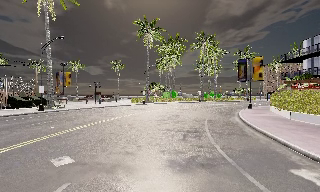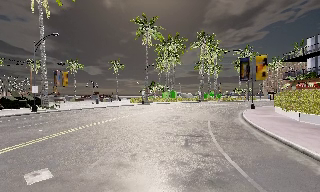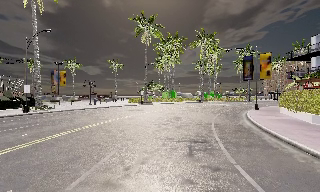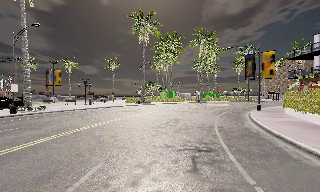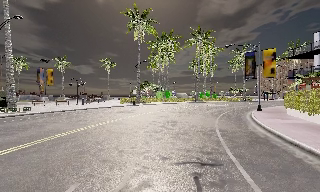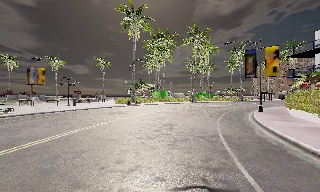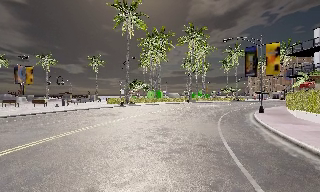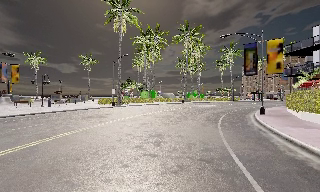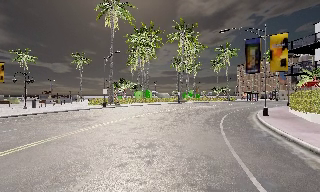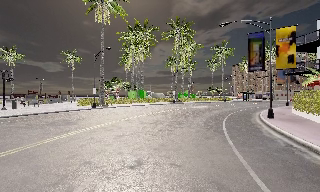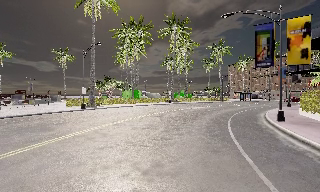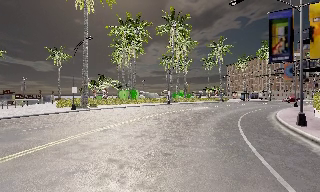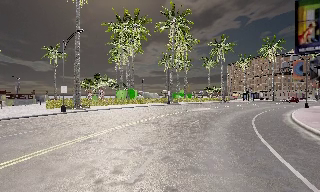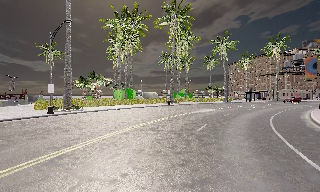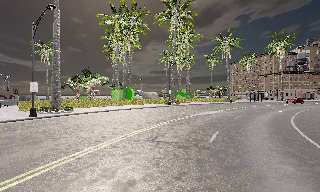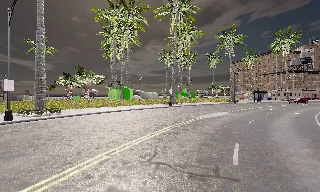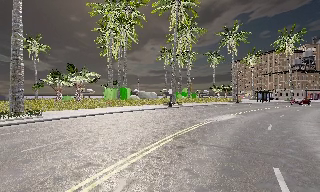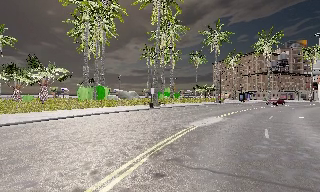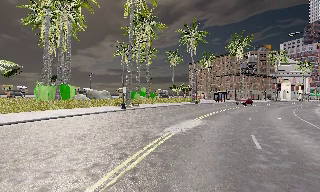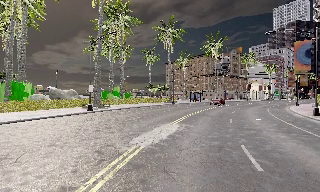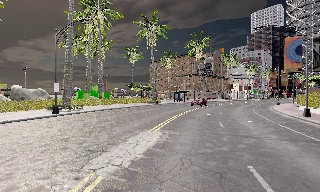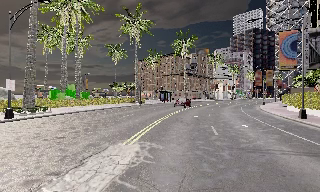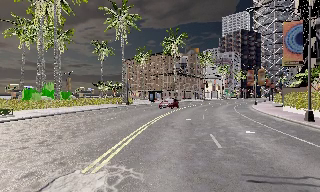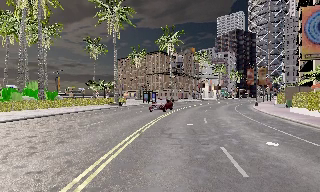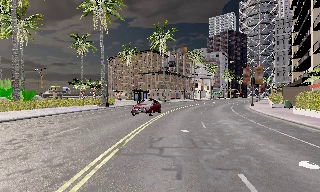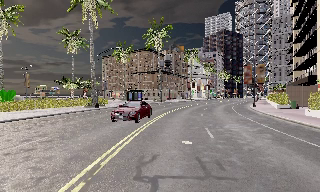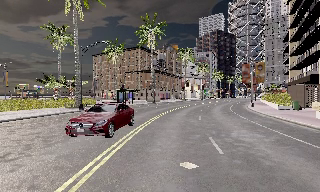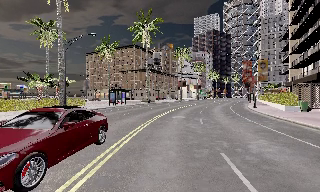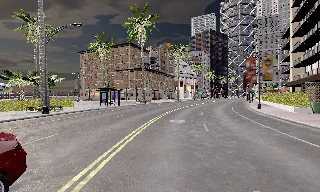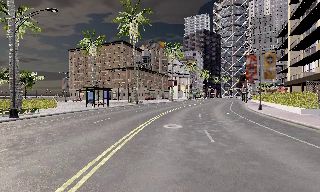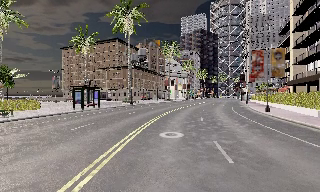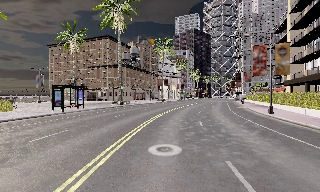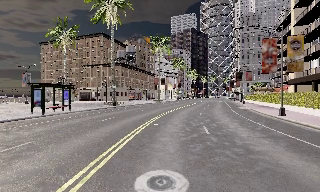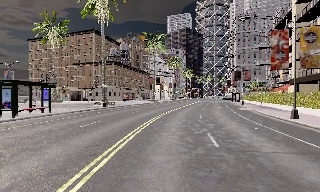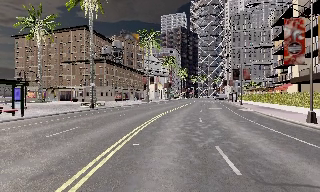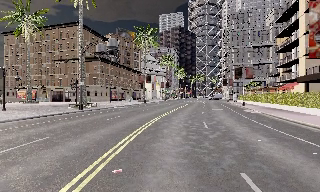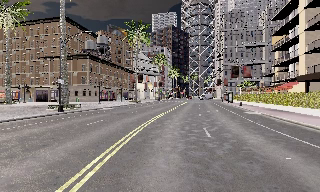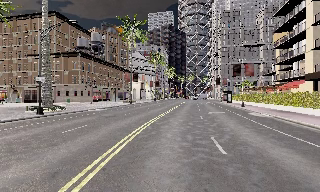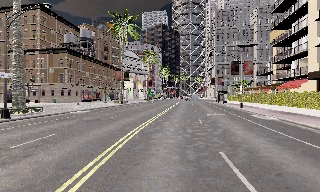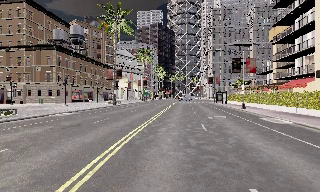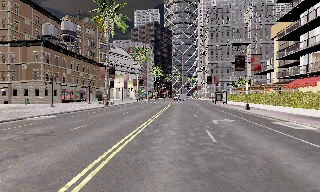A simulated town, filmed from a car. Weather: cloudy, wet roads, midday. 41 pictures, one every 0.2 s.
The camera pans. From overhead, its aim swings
clockwise.
The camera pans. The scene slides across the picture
to the left.
0.0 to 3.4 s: The scene slides to the left, as the camera pans about 20 degrees to its right. It travels forward, about 25 m, so what stands in front looms larger. It gains speed.
3.4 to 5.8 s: The camera pans to its right, which is clockwise from overhead, by about 45 degrees. It travels forward, about 25 m.
5.8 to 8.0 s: The camera swings to its right by about 20 degrees, and the scene slides to the left. It travels forward, about 20 m, so what stands in front looms larger.
The film runs forward here.
